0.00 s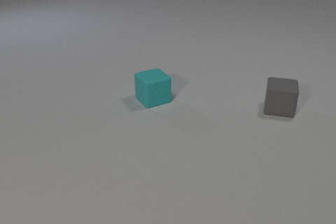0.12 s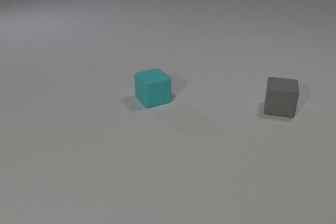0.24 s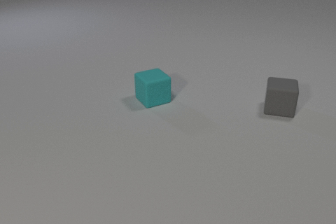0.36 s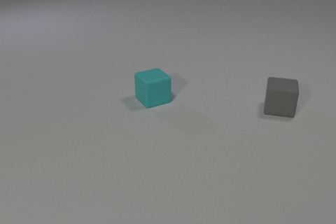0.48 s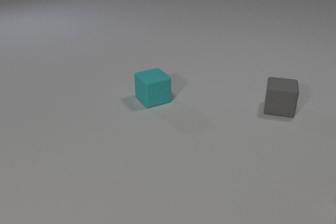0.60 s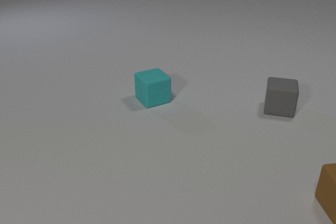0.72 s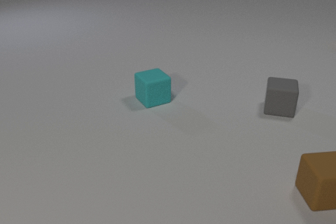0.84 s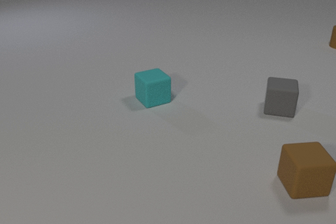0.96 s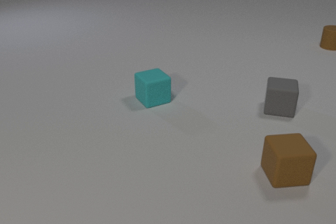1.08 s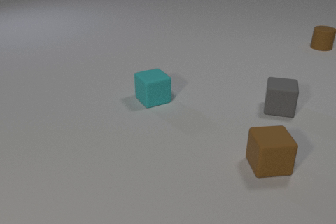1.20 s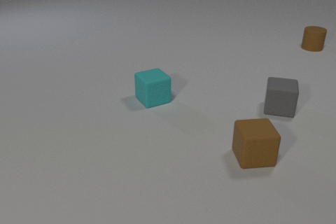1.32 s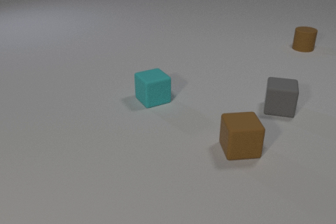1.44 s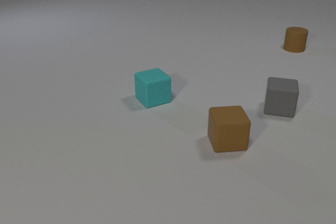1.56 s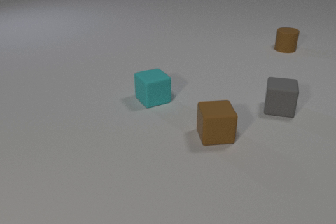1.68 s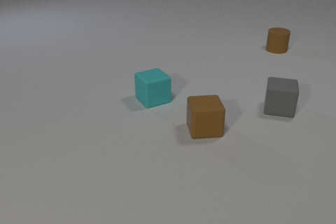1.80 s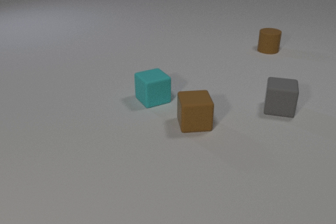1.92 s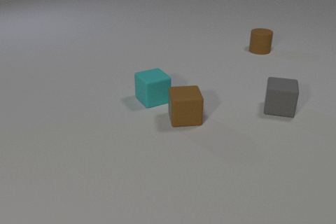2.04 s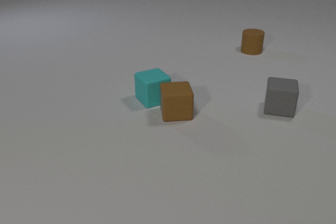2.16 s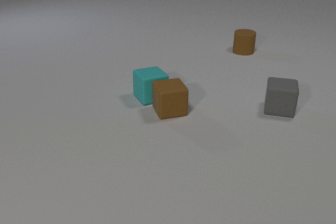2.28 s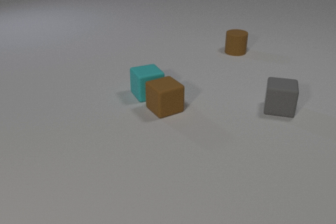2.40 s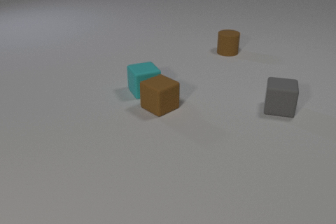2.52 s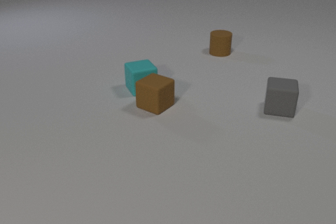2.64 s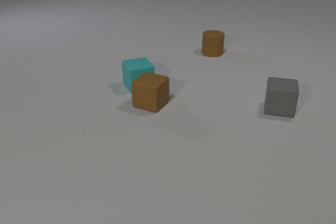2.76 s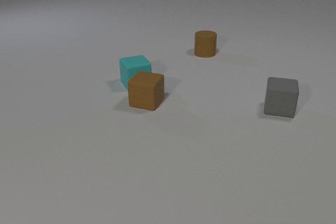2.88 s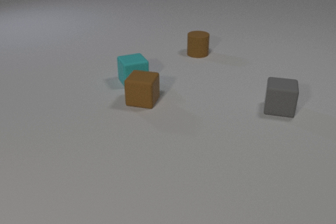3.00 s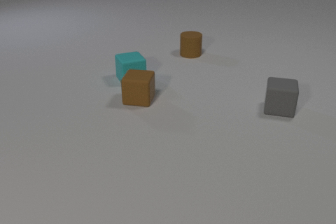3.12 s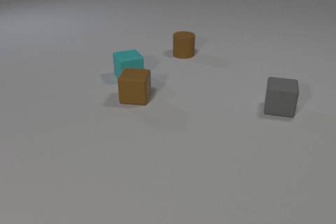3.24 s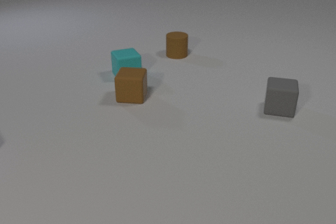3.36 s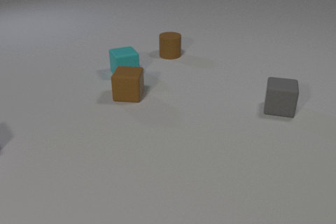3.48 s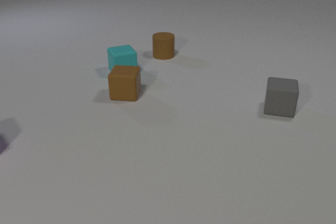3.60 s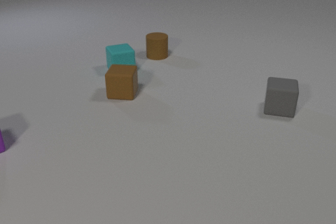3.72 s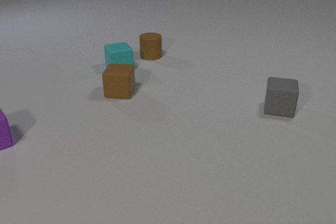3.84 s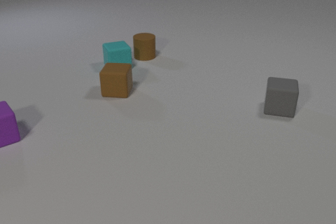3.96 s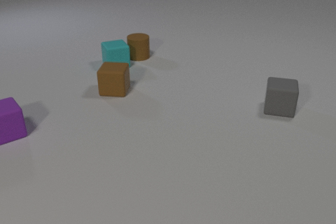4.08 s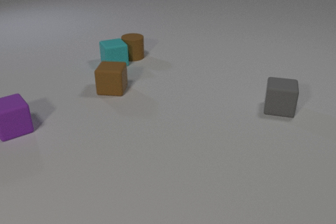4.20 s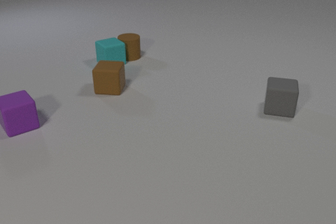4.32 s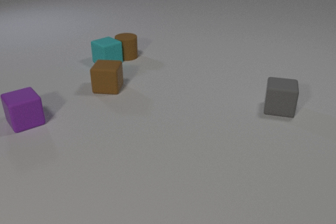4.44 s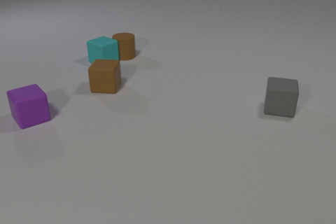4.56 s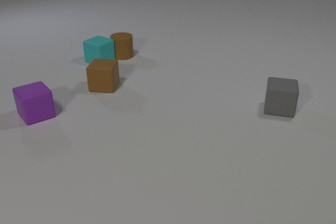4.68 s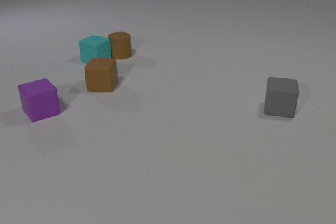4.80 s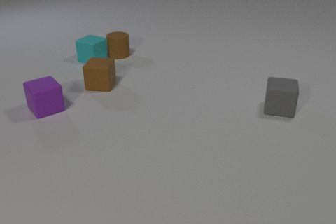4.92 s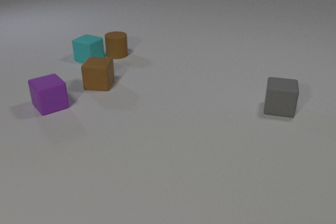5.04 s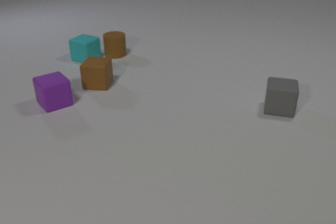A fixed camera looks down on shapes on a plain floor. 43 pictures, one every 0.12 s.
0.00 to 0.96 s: The brown rubber cube comes in at the right edge, slides to the left and away from the camera. The brown rubber cylinder comes in at the right edge, slides to the left and toward the camera.
0.96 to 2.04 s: The brown rubber cube slides to the left and away from the camera. The brown rubber cylinder slides to the left and toward the camera.
2.04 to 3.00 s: The brown rubber cube slides to the left and away from the camera, spins so that its near face slides to the right, counterclockwise seen from above. The cyan rubber cube slides away from the camera and to the left. The brown rubber cylinder slides to the left. The brown rubber cube and the cyan rubber cube collide.
3.00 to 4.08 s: The brown rubber cube slides to the left and away from the camera. The cyan rubber cube slides away from the camera and to the left. The purple rubber cube comes in at the left edge, slides to the right and away from the camera. The brown rubber cylinder slides to the left. The cyan rubber cube and the brown rubber cylinder collide.
4.08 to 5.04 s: The brown rubber cube slides away from the camera and to the left. The cyan rubber cube slides to the left and away from the camera, spins so that its near face slides to the right, counterclockwise seen from above. The purple rubber cube slides away from the camera and to the right. The brown rubber cylinder slides to the left and away from the camera.
Are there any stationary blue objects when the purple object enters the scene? no.
Are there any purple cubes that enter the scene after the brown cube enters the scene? yes.
How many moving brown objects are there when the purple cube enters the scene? 2.
